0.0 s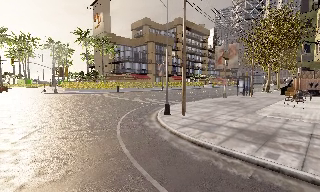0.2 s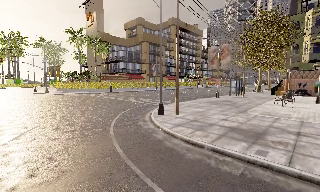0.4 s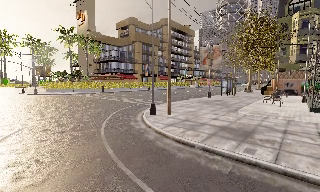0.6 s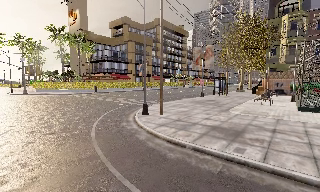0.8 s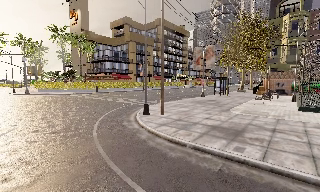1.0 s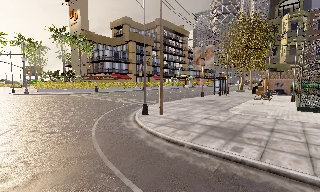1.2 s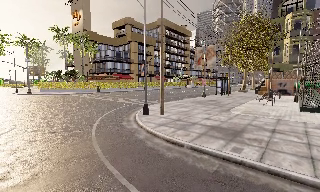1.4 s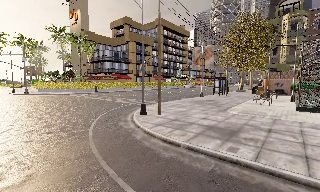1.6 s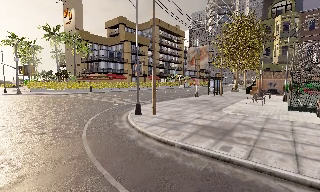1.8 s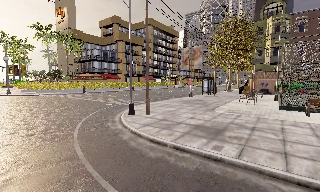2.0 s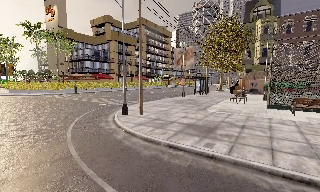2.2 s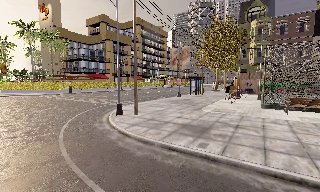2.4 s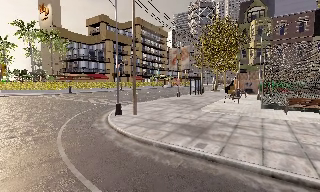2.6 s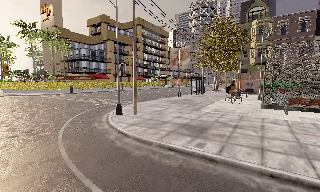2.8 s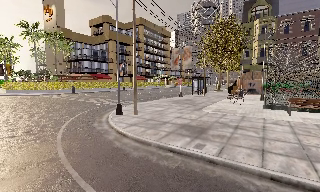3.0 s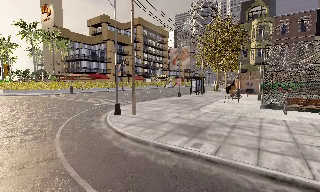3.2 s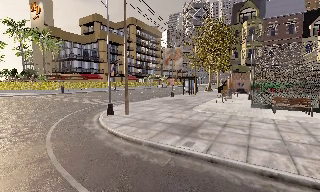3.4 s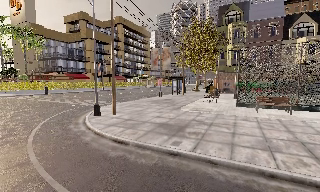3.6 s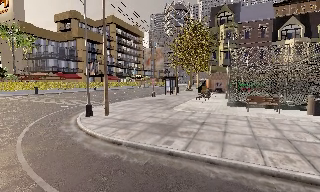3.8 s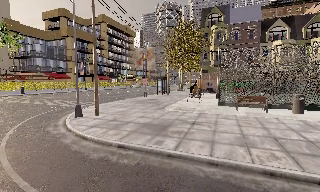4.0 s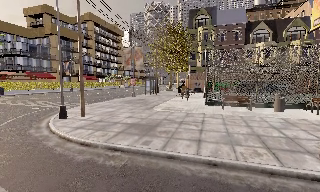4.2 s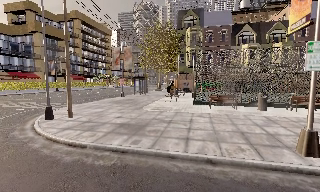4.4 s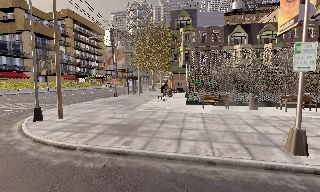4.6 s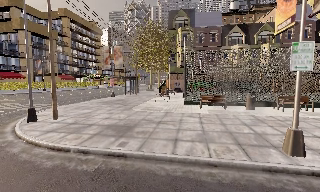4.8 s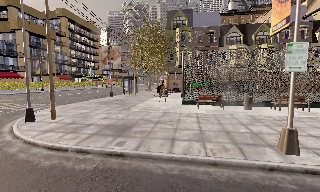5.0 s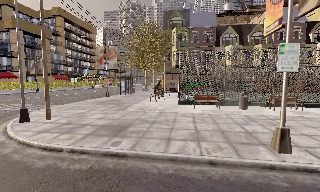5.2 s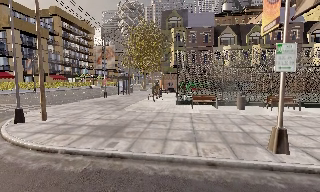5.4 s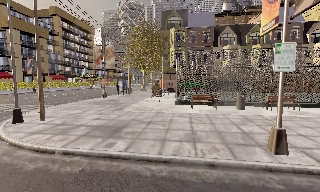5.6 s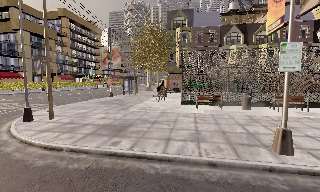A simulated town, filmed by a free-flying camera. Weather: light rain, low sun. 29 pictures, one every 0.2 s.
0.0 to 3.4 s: The camera swings to its right by about 20 degrees, and the scene slides to the left. It travels to its right, about 1 m, so close, fixed things drift to the left.
3.4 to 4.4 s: The camera pans to its right, which is clockwise from overhead, by about 15 degrees.
4.4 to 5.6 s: The camera shifts only a little, or ends up much as it began.
The film runs backward here.
